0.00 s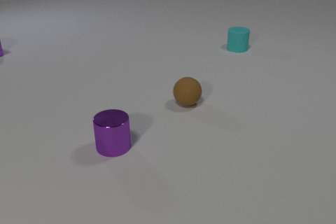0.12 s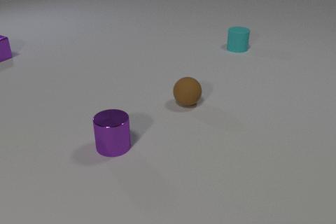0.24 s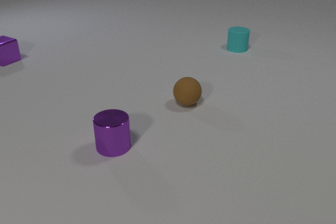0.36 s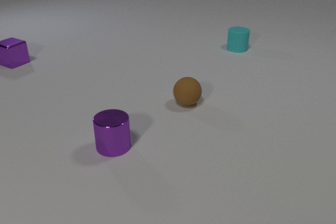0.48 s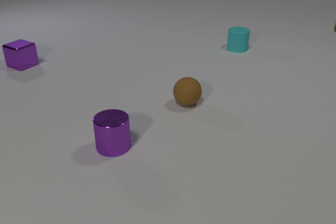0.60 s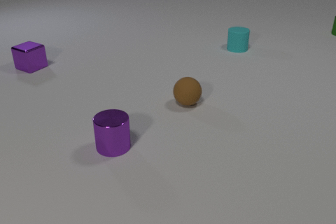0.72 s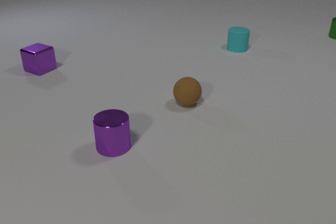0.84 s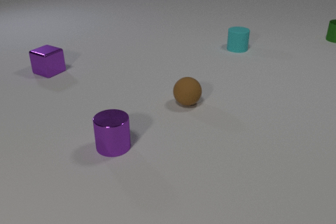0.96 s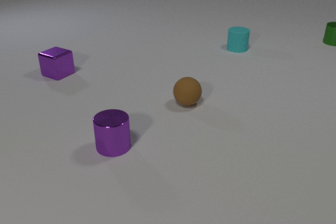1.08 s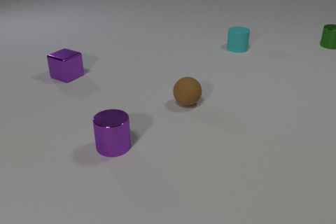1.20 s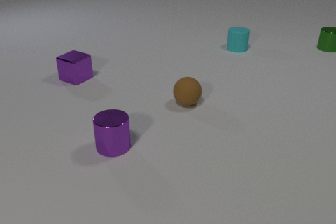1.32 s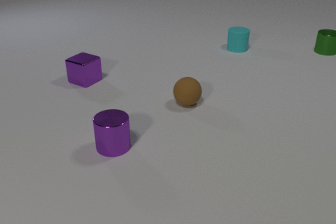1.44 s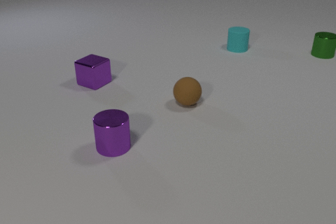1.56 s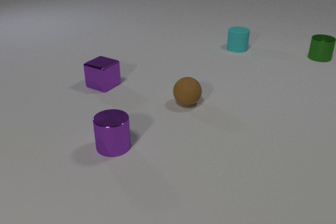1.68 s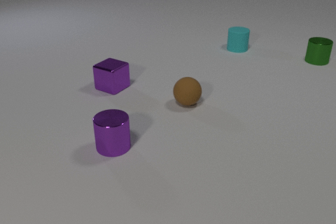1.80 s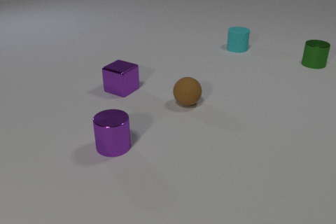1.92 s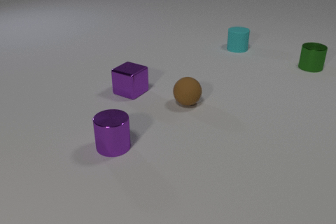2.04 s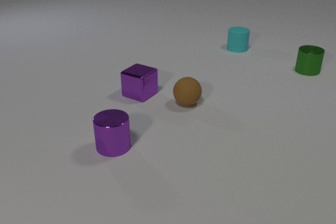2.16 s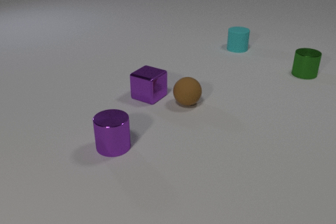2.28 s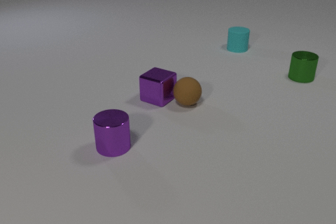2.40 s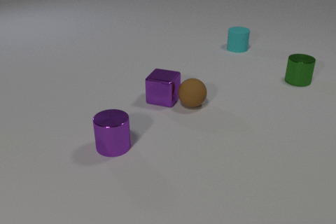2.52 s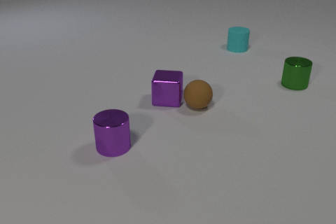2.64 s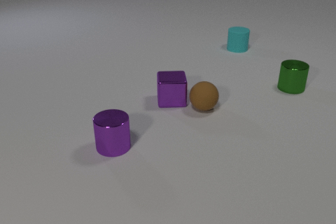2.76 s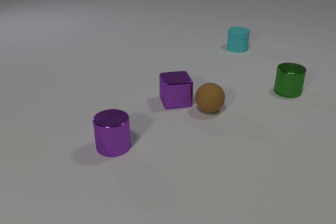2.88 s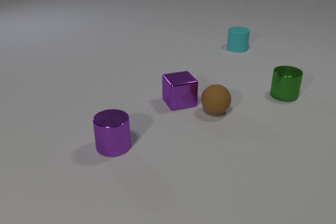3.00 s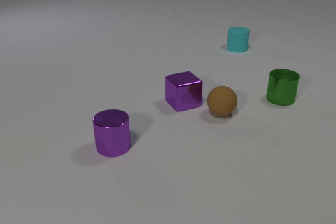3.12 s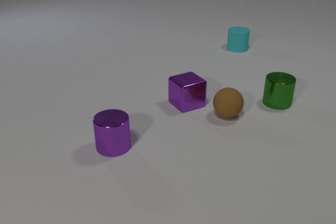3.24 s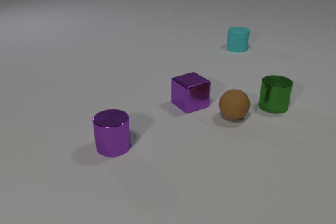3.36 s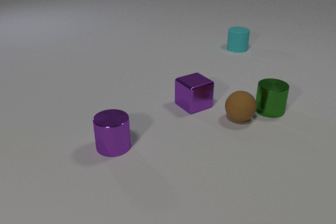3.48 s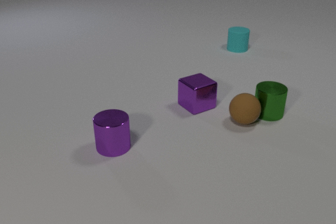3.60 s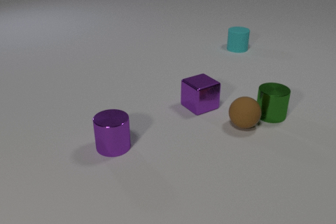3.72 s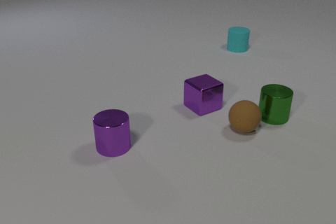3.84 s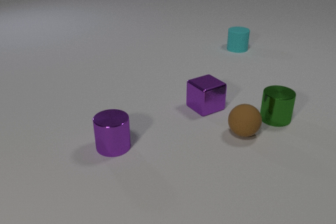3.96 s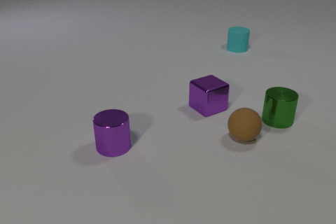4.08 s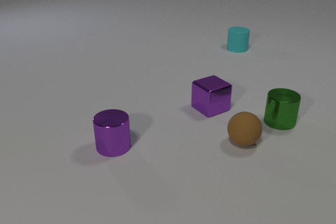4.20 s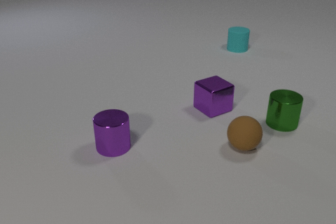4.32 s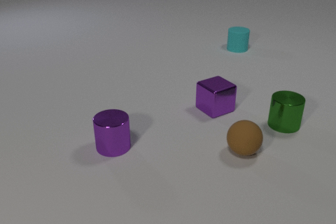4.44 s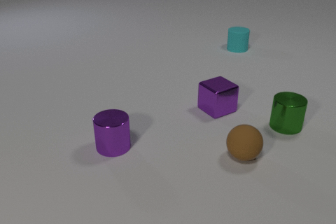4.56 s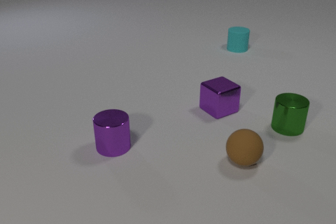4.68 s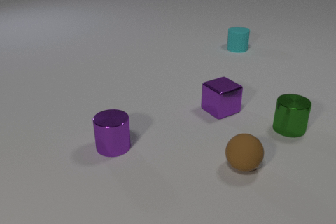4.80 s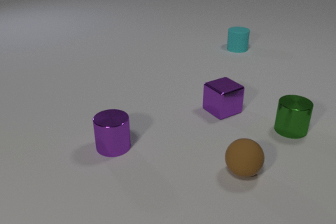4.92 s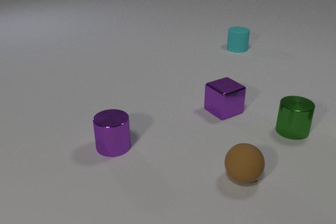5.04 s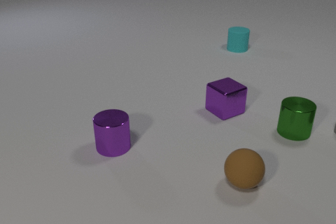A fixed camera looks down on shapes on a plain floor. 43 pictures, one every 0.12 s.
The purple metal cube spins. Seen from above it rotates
counterclockwise.
The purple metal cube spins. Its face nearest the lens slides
to the right.
0.00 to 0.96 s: The purple metal cube slides toward the camera and to the right. The green metal cylinder comes in at the right edge, slides toward the camera.
0.96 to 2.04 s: The purple metal cube slides to the right and toward the camera. The green metal cylinder slides toward the camera.
2.04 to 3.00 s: The purple metal cube slides to the right and toward the camera, spins so that its near face slides to the right, counterclockwise seen from above. The brown rubber sphere rolls to the right and toward the camera. The green metal cylinder slides toward the camera. The purple metal cube and the brown rubber sphere collide.
3.00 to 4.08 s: The purple metal cube slides to the right. The brown rubber sphere rolls toward the camera and to the right. The green metal cylinder slides toward the camera. The brown rubber sphere and the green metal cylinder collide.
4.08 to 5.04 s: The purple metal cube slides to the right. The brown rubber sphere rolls toward the camera. The green metal cylinder slides toward the camera and to the right. The gray rubber cube comes in at the right edge.
What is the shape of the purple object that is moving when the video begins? cube.
How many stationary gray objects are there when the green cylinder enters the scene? 0.
What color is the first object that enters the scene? green.
